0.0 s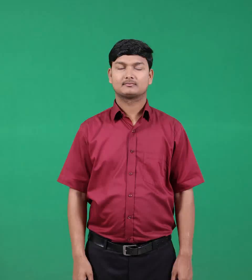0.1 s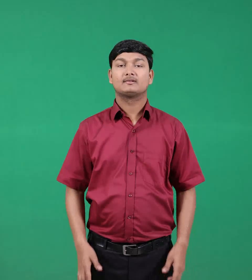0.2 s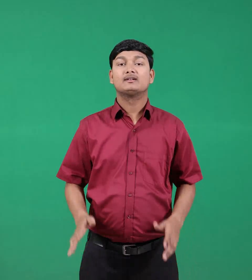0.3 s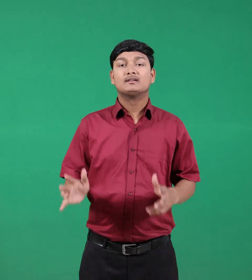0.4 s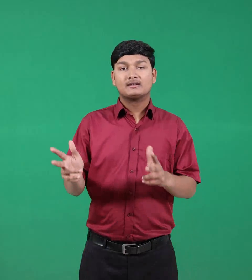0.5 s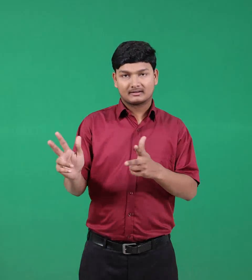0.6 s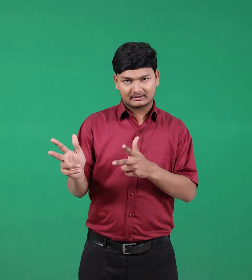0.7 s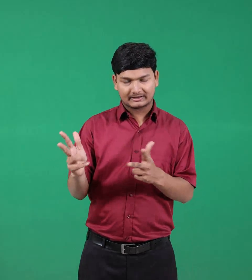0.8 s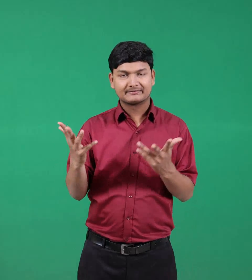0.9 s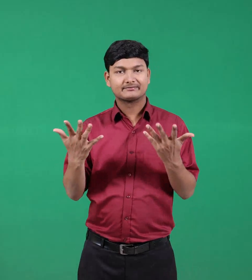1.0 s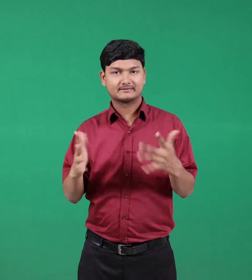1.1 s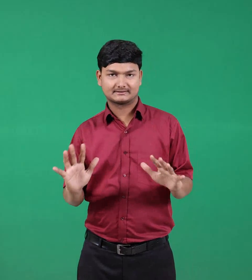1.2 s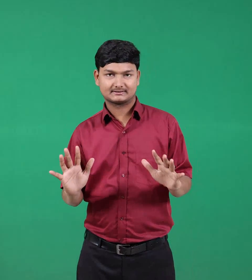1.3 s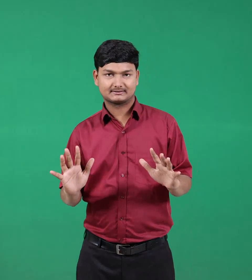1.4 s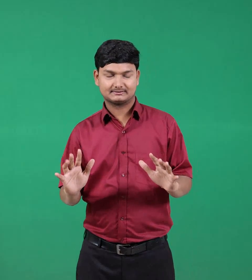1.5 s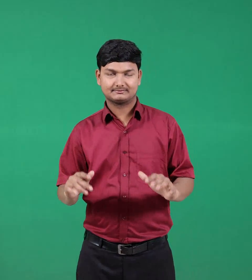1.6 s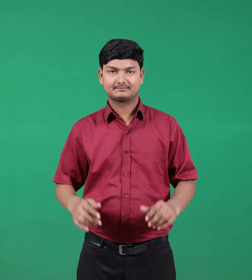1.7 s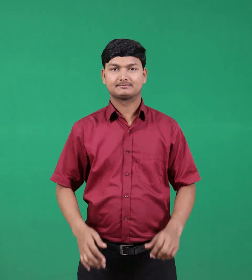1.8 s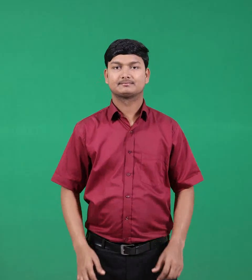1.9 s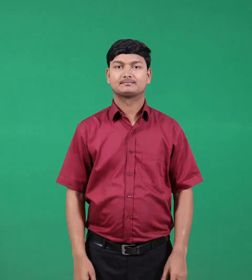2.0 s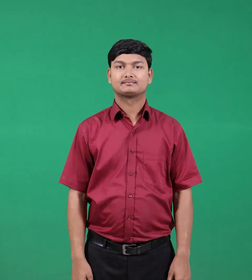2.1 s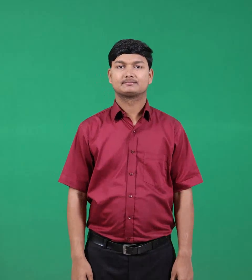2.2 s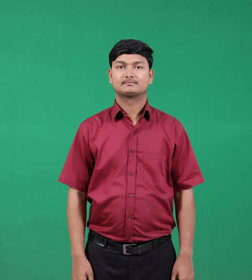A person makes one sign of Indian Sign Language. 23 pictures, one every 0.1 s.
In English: talked
